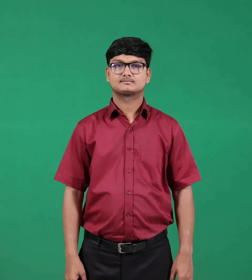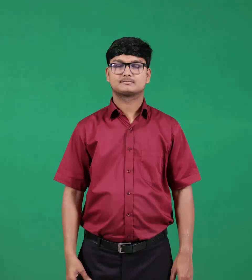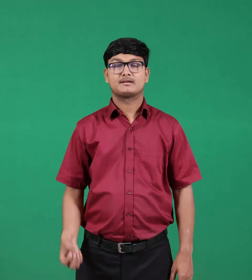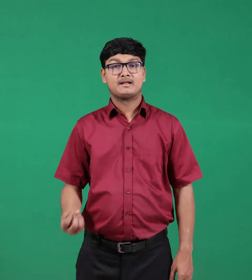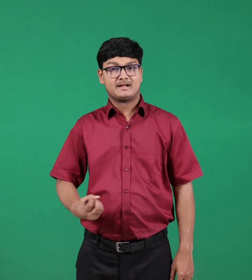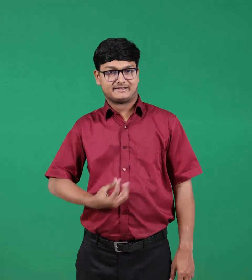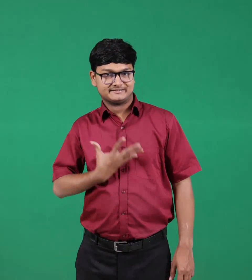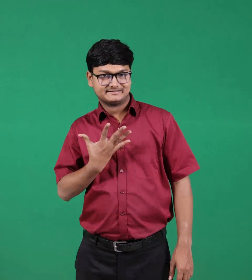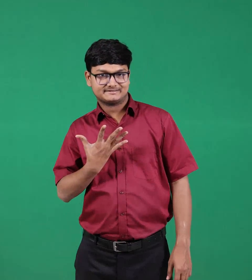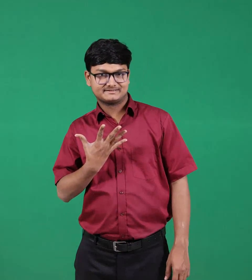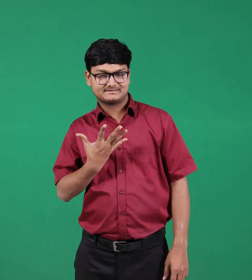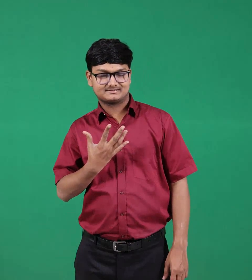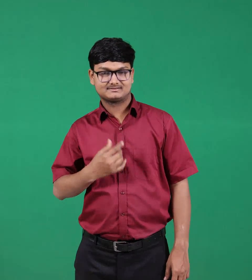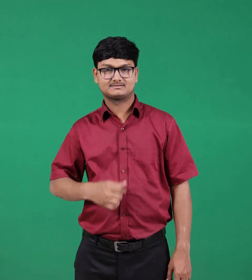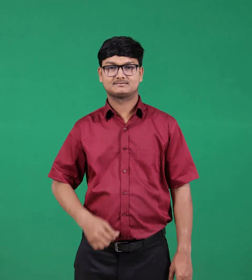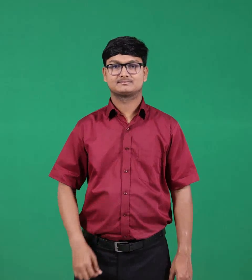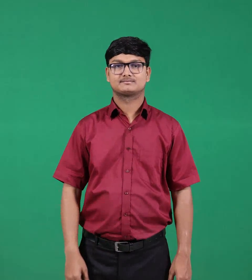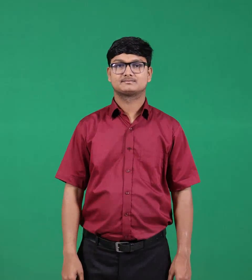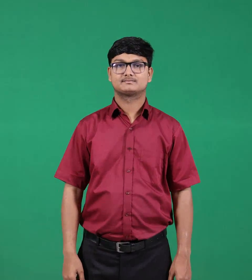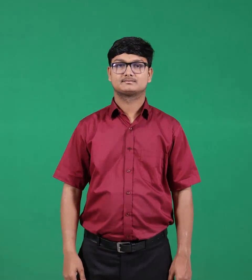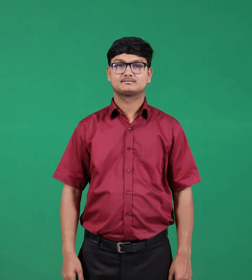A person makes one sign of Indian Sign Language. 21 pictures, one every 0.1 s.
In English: happy
